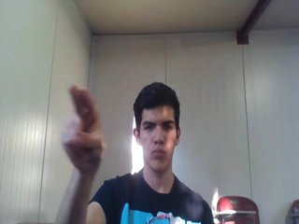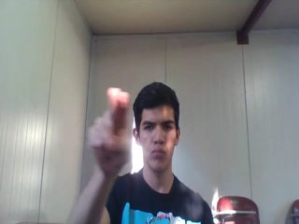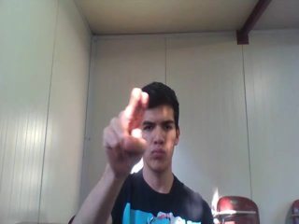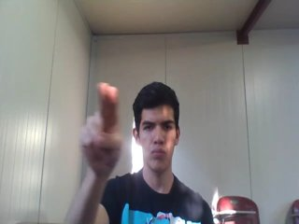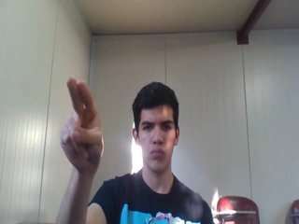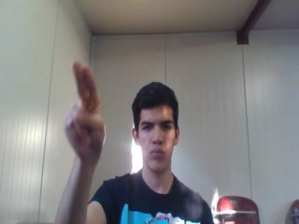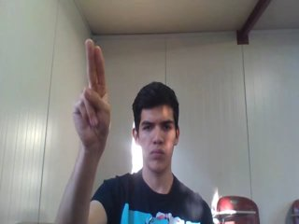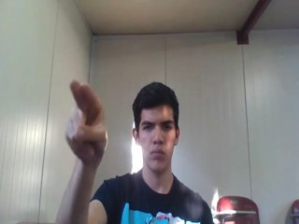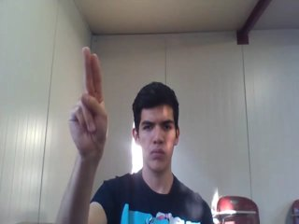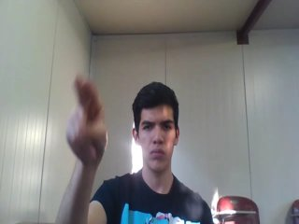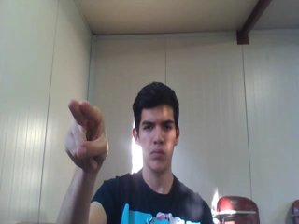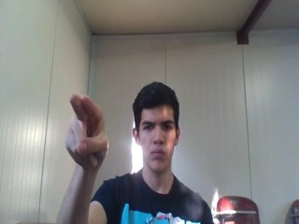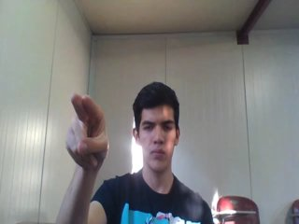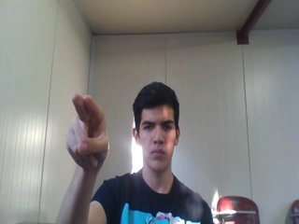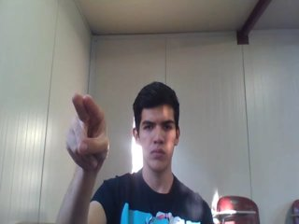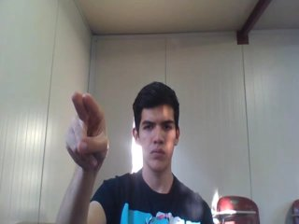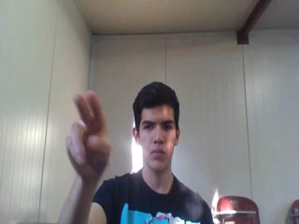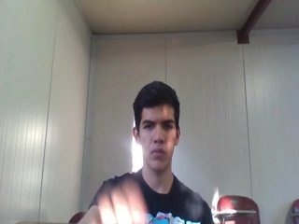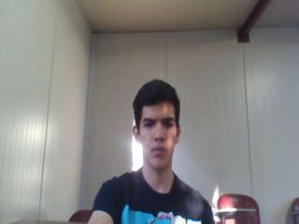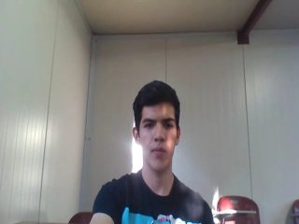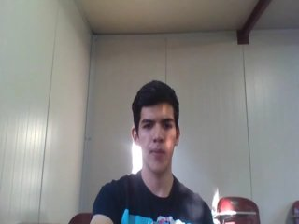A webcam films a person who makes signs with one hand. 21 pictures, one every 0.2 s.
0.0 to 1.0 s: Pointing with two fingers.
1.1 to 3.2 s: Double click with two fingers.
3.3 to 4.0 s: Non-gesture.
